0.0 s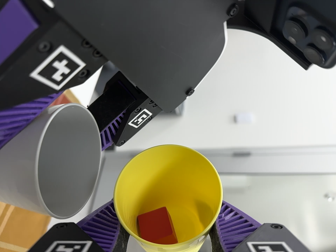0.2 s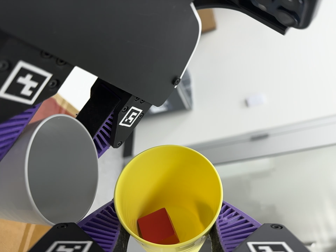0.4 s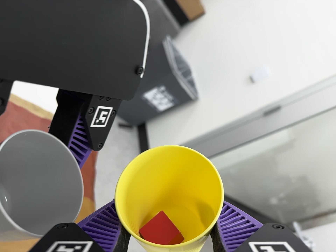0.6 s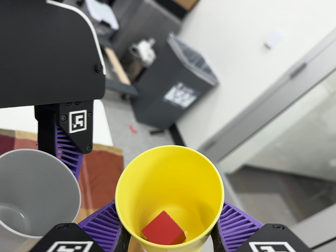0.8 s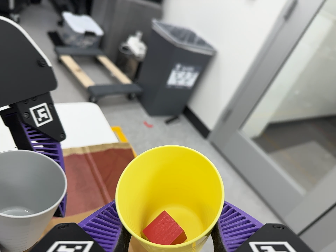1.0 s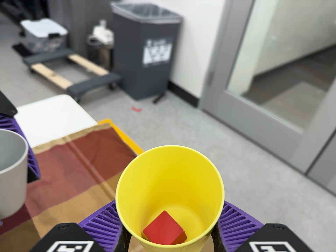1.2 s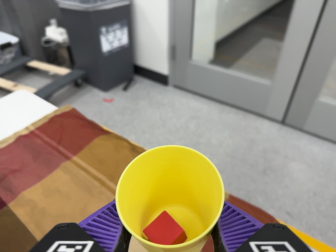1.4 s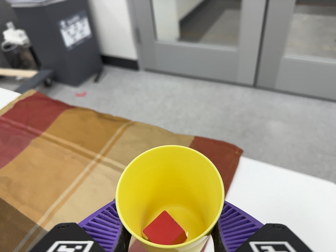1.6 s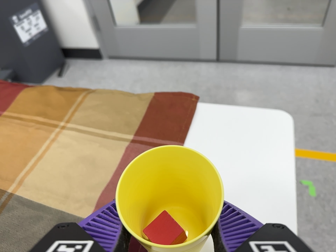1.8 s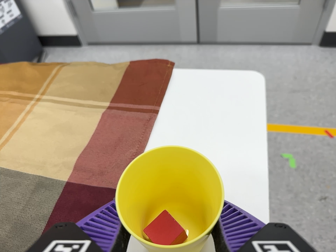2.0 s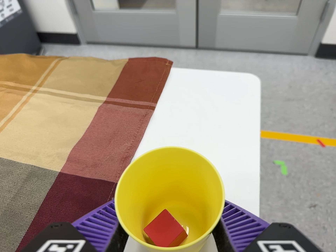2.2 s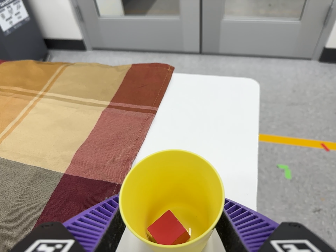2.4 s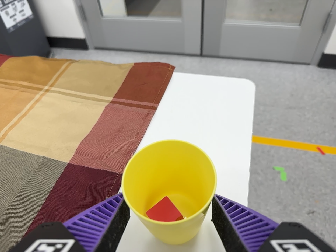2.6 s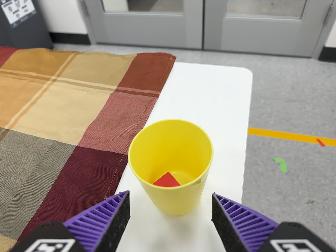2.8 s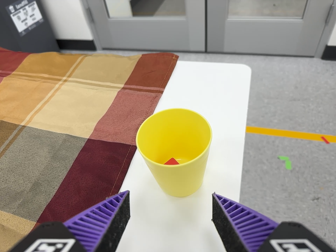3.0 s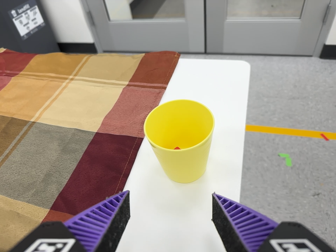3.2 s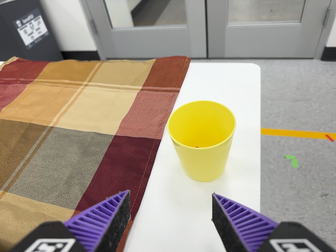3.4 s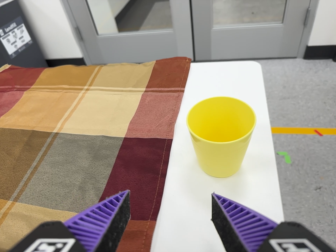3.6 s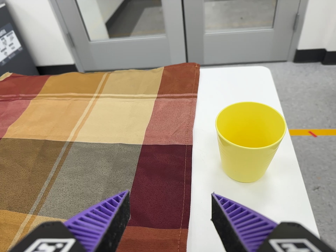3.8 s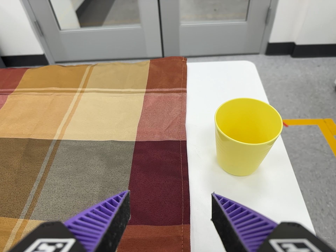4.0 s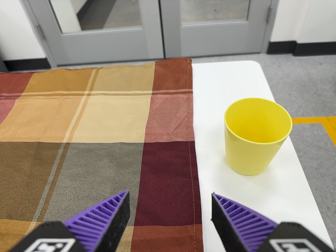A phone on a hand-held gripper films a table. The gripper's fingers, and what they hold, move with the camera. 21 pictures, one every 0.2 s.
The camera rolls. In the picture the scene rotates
counterclockwise.
0.0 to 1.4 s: The camera pans to its left by about 10 degrees. It travels to its right and toward the bottom of its view, about 34 cm, so close, fixed things drift to the left. Its aim tips toward the bottom of its view by about 15 degrees, and the scene shifts upward. It rolls about its line of sight by about 100 degrees, and the scene rotates counterclockwise.
1.4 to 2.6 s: The camera travels toward the bottom of its view and backward, about 16 cm, so close, fixed things drift upward.
2.6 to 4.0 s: The camera travels to its left, about 16 cm. It rolls about its line of sight by about 10 degrees, and the scene rotates counterclockwise.
The film runs backward here.
